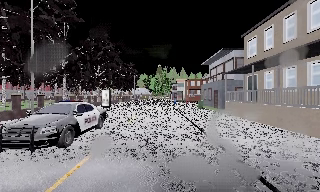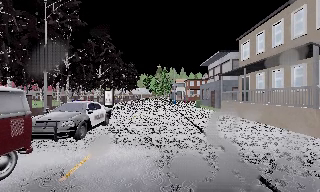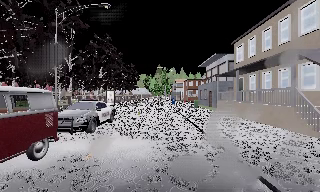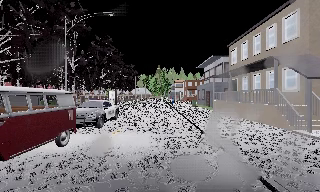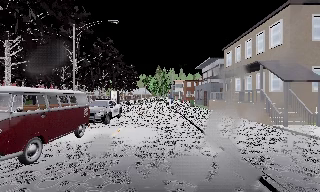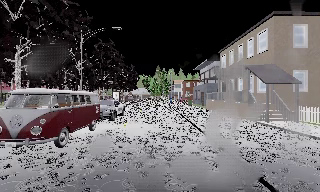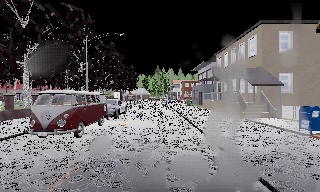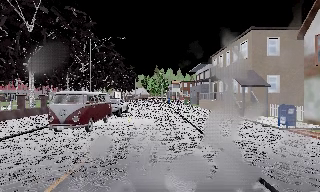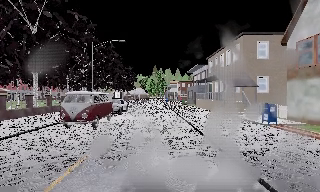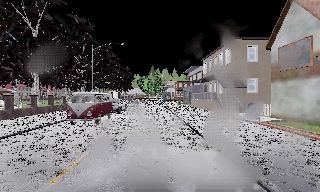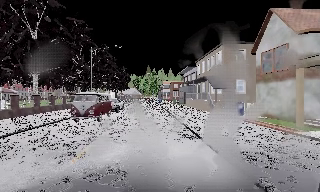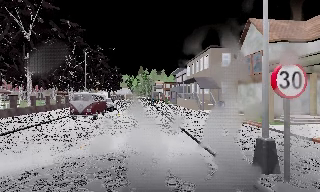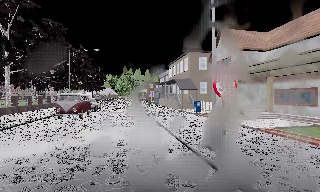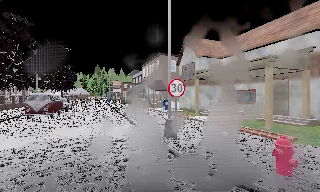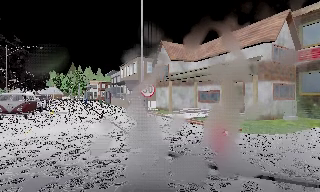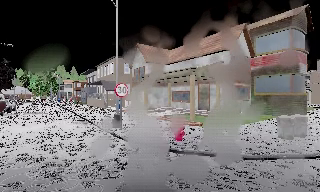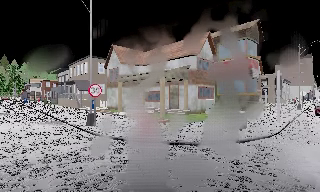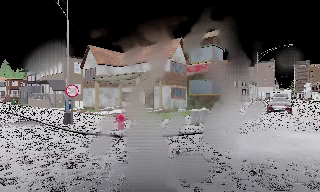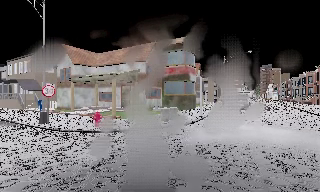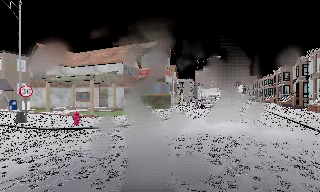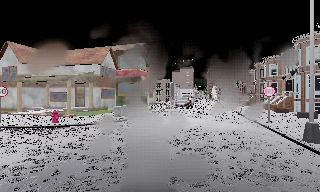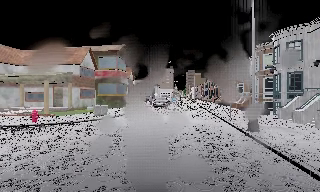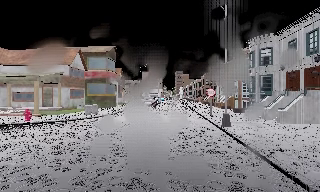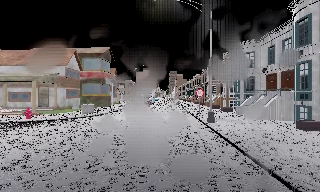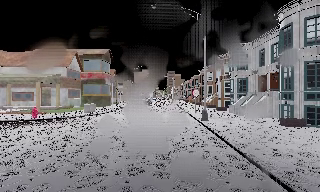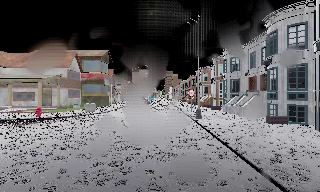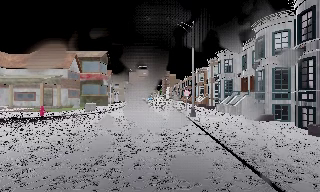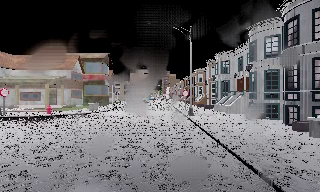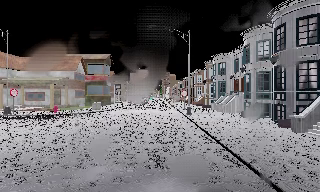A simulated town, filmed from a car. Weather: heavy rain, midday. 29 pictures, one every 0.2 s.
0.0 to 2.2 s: The camera travels backward, about 12 m, so what stands in front gets smaller.
2.2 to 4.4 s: The camera pans to its right, which is clockwise from overhead, by about 80 degrees. It travels backward, about 13 m.
4.4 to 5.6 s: The camera travels backward, about 5 m, so what stands in front gets smaller.
The film runs backward here.
